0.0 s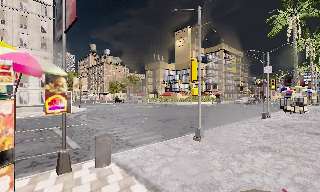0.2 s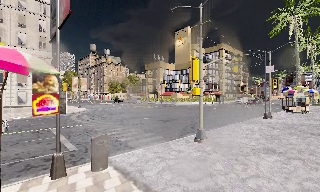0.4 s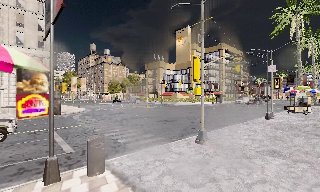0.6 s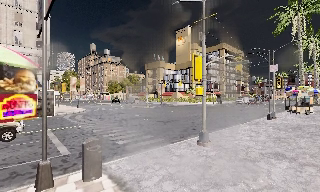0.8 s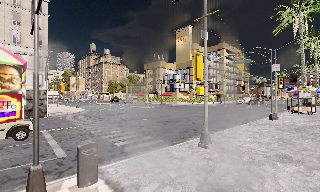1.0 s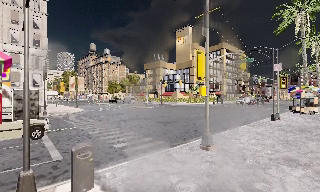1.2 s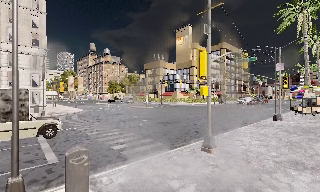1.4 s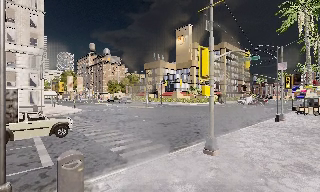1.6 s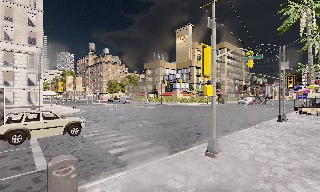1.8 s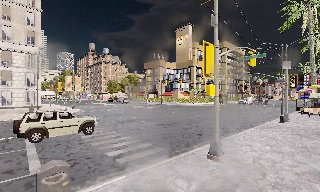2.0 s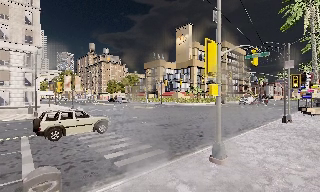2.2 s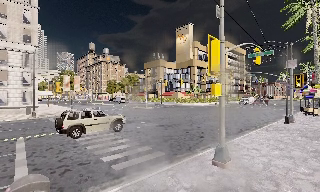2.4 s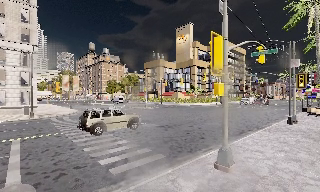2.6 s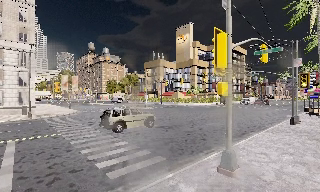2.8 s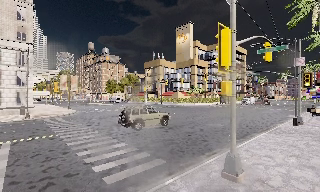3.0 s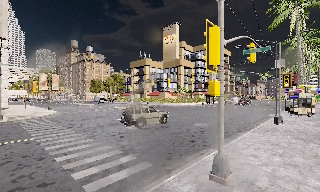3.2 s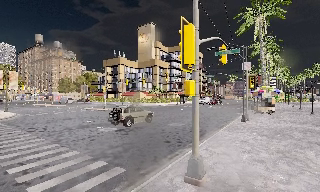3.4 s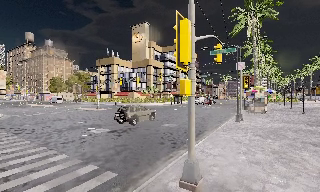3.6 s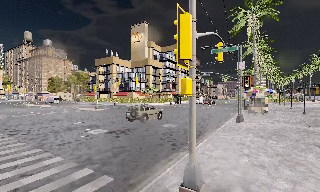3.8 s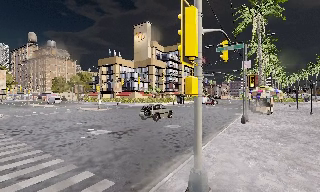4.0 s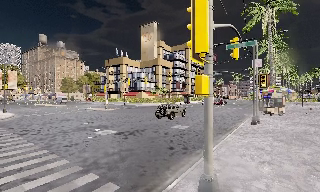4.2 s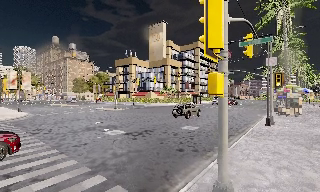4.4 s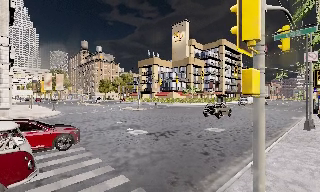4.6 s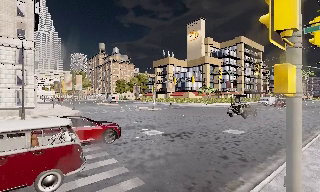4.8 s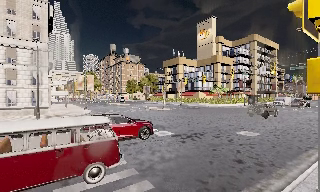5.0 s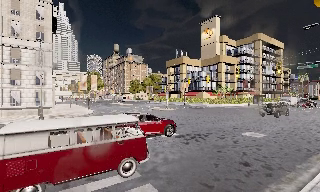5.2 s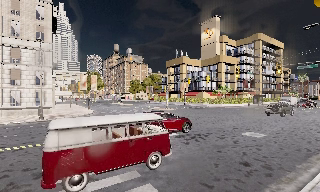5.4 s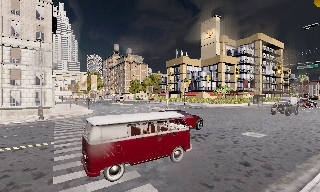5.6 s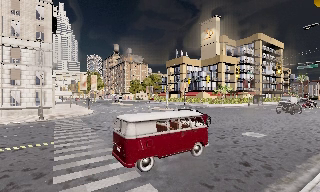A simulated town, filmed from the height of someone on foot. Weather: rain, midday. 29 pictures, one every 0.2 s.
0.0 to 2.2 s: The camera travels forward, about 3.5 m, so what stands in front looms larger.
2.2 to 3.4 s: The camera swings to its right by about 15 degrees, and the scene slides to the left. It travels forward, about 2 m, so what stands in front looms larger.
3.4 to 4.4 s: The scene slides to the right, as the camera pans about 15 degrees to its left. It travels forward, about 1.5 m, so what stands in front looms larger.
4.4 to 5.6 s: The camera pans to its left, which is counterclockwise from overhead, by about 10 degrees. It travels forward, about 0.5 m, so what stands in front looms larger. It loses speed.
The film runs forward here.
